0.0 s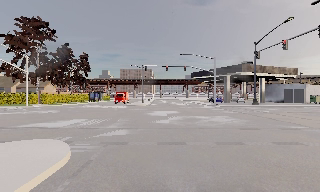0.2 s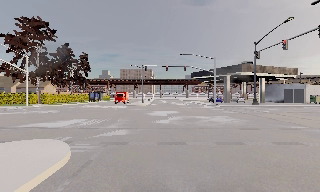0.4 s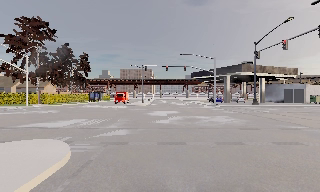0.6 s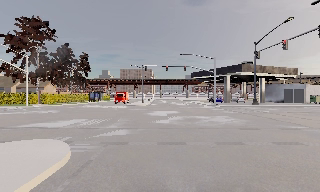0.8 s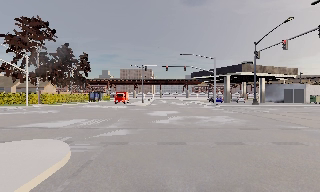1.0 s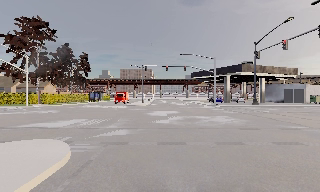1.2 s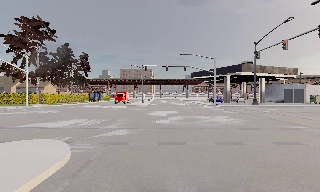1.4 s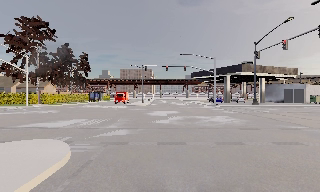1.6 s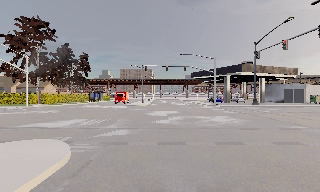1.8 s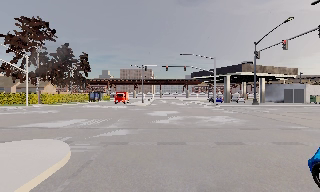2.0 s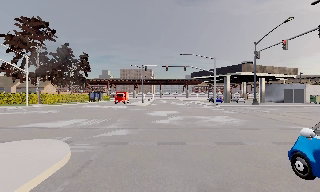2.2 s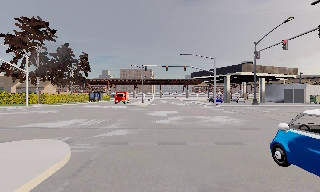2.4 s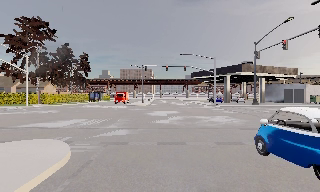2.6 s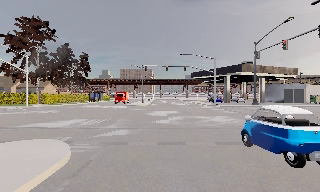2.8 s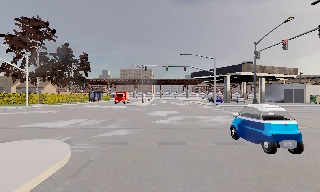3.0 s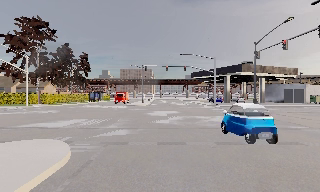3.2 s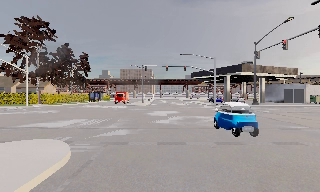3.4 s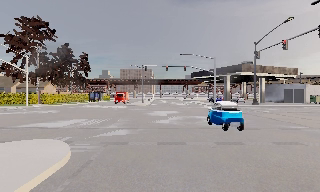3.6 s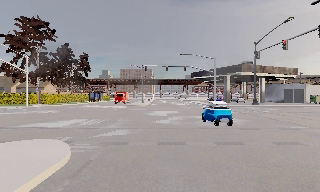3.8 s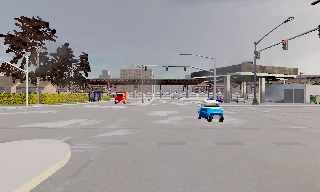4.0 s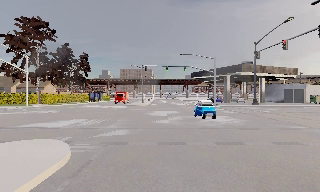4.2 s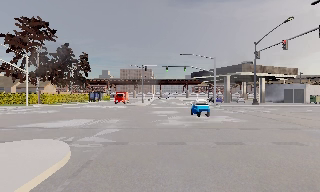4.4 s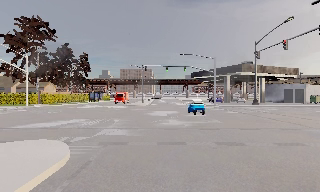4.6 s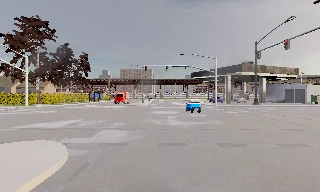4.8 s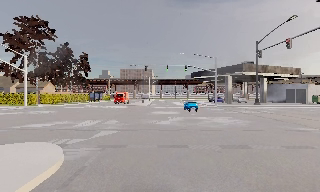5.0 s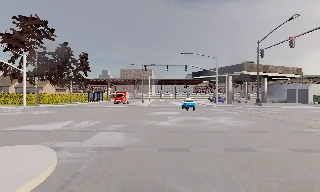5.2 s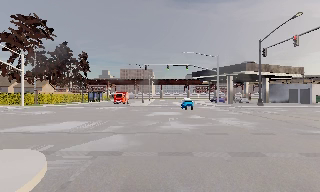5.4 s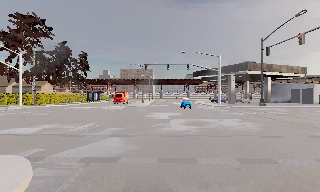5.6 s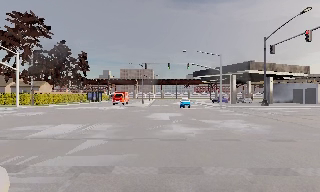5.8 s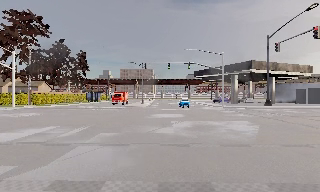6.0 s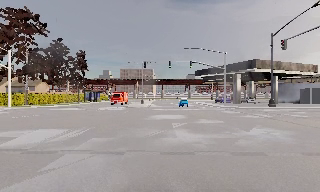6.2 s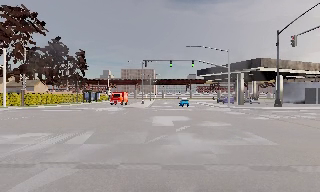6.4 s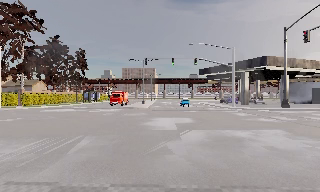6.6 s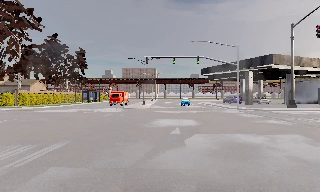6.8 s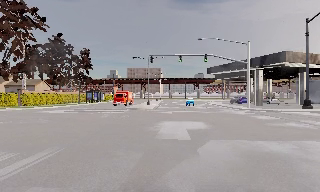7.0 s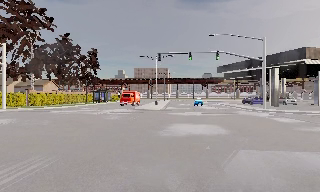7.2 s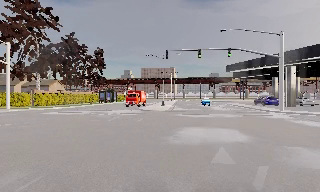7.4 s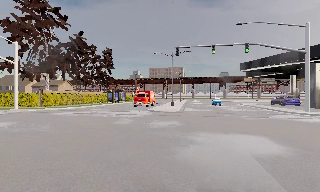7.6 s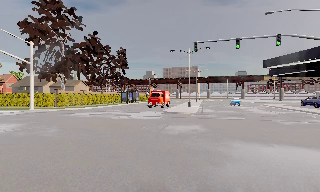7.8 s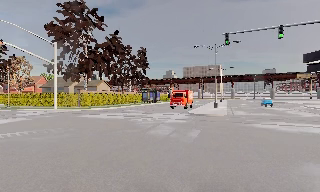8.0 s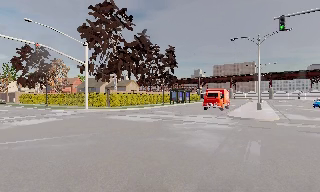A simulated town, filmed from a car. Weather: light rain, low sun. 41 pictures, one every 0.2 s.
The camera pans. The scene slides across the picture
to the right.
The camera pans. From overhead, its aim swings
counterclockwise.
0.0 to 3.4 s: The camera keeps its place and its aim.
3.4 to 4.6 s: The camera shifts only a little, or ends up much as it began.
4.6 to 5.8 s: The camera travels forward, about 2.5 m, so what stands in front looms larger. It gains speed.
5.8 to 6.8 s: The camera travels forward, about 4.5 m, so what stands in front looms larger.
6.8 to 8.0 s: The camera swings to its left by about 30 degrees, and the scene slides to the right. It travels forward, about 8 m, so what stands in front looms larger.
The film runs forward here.
